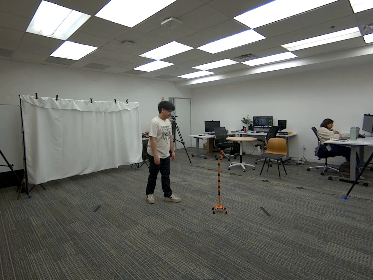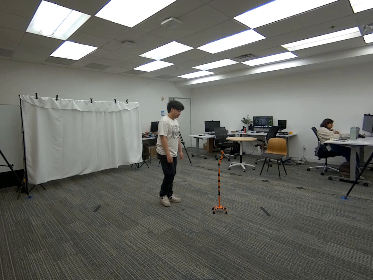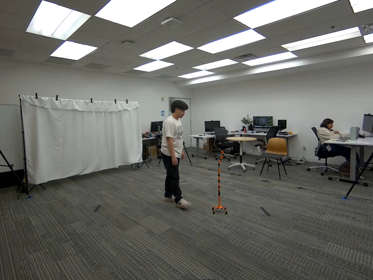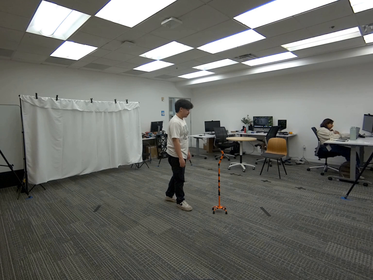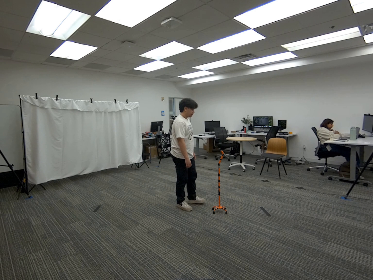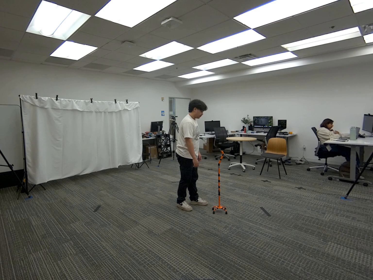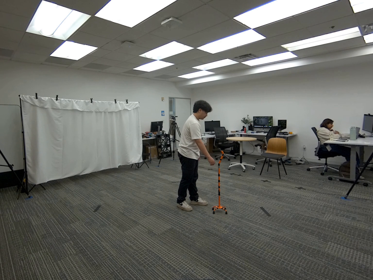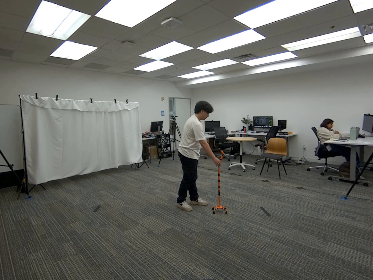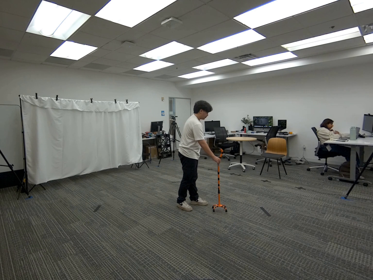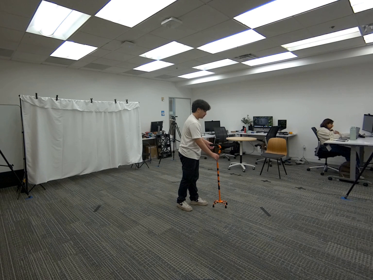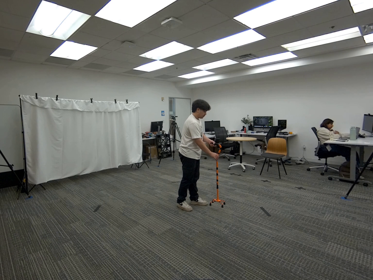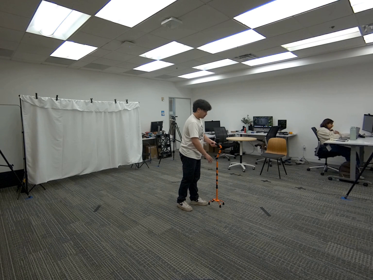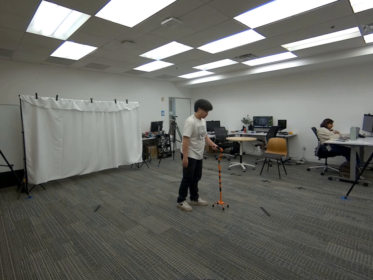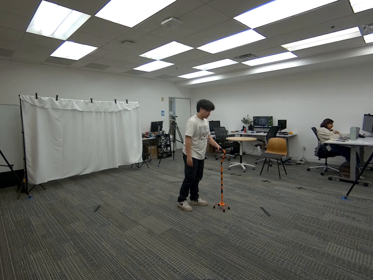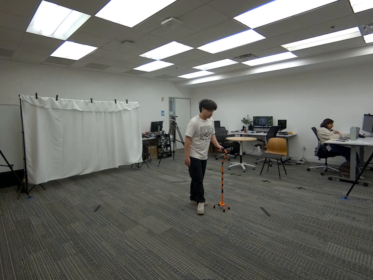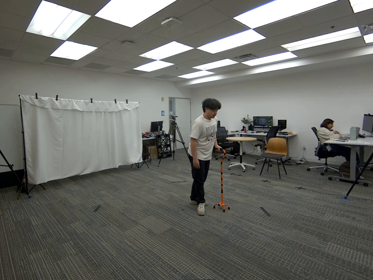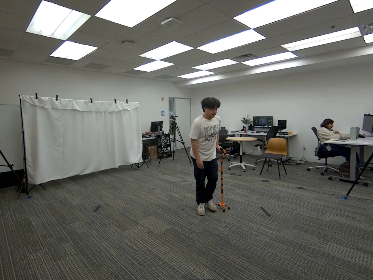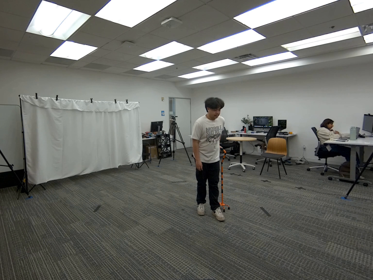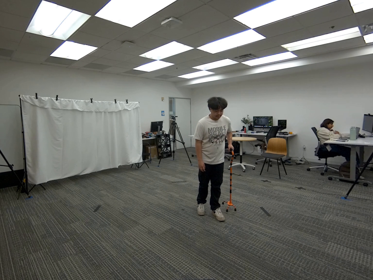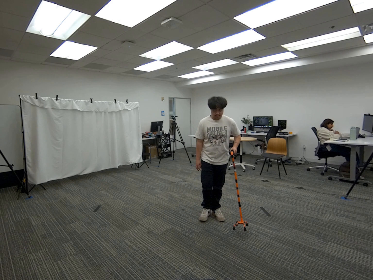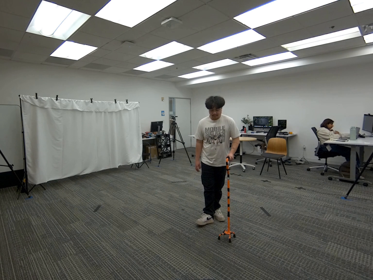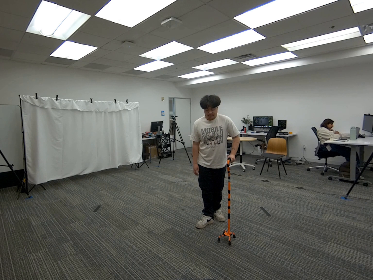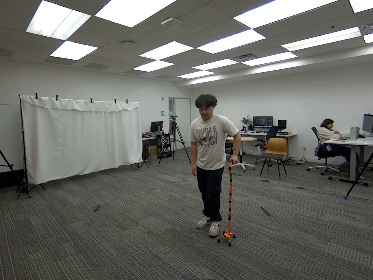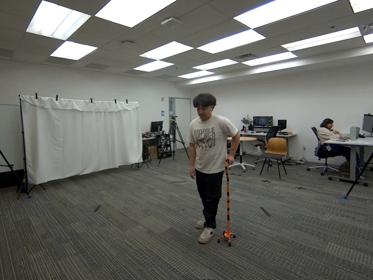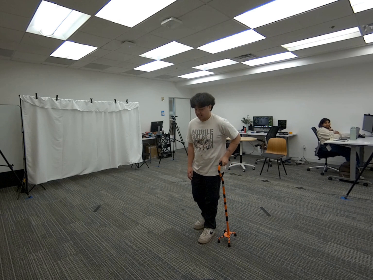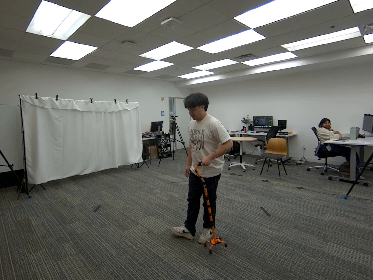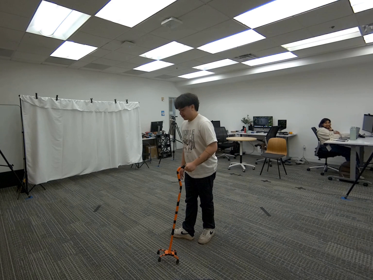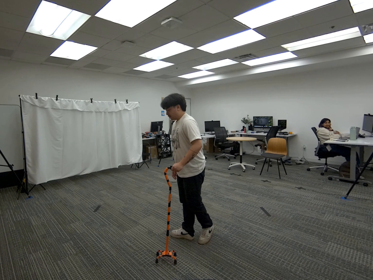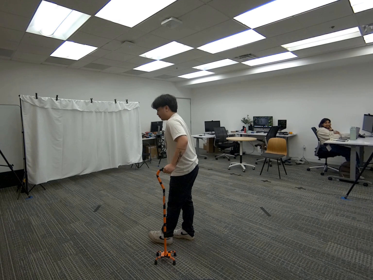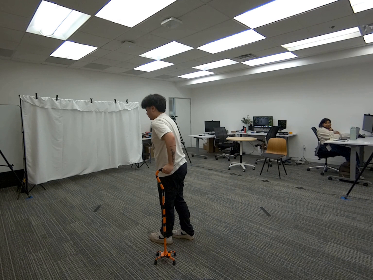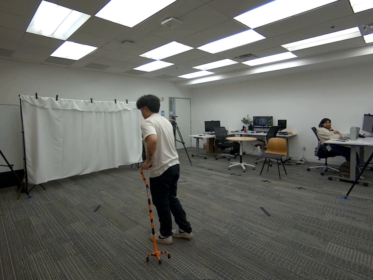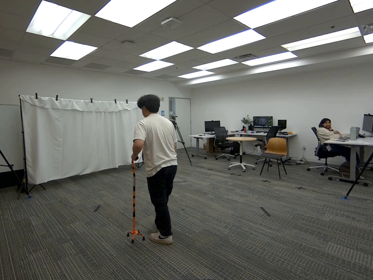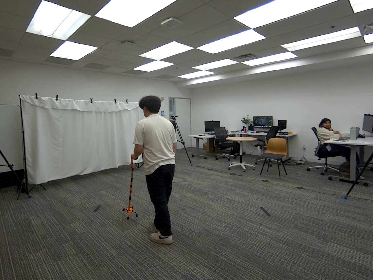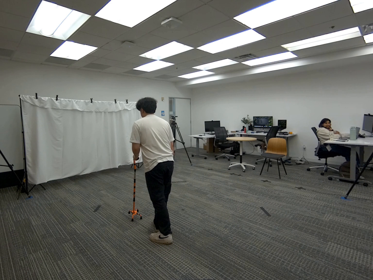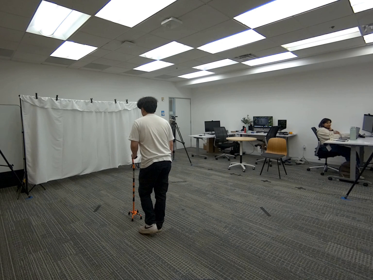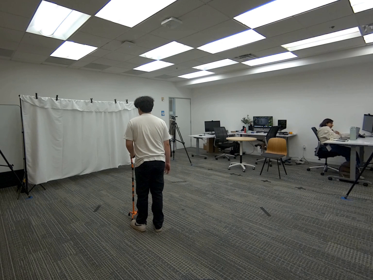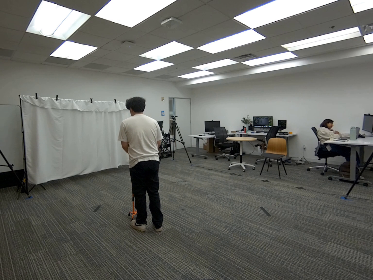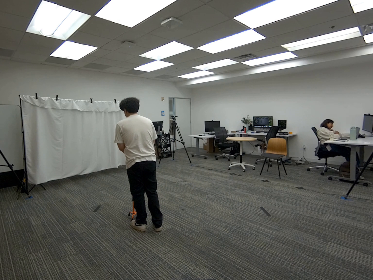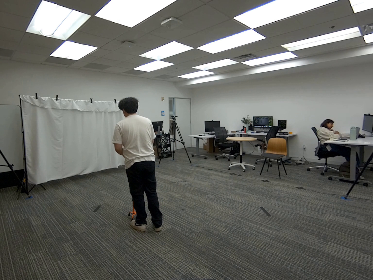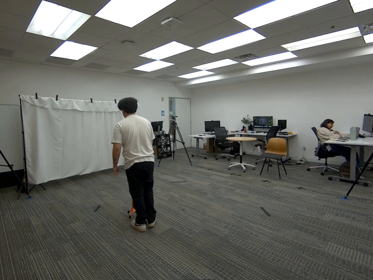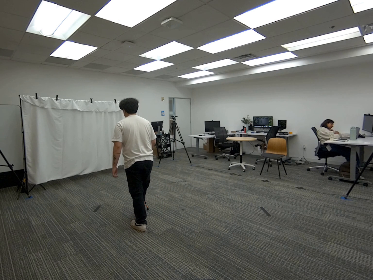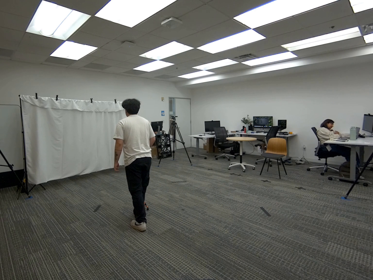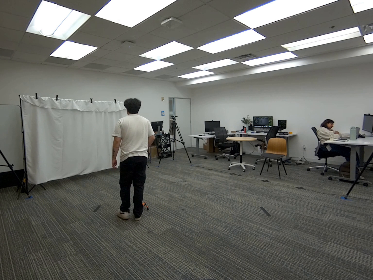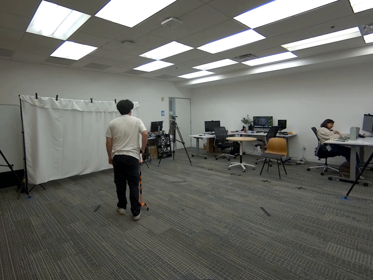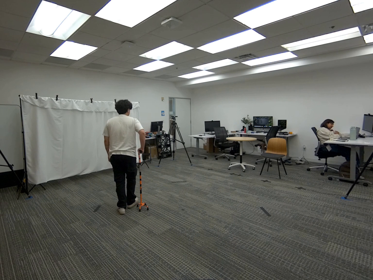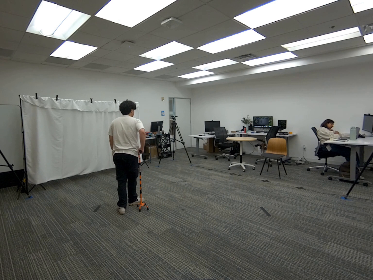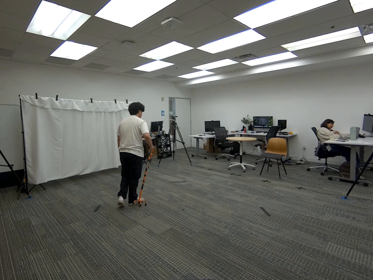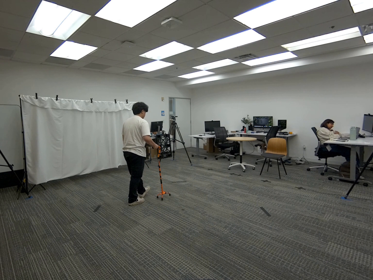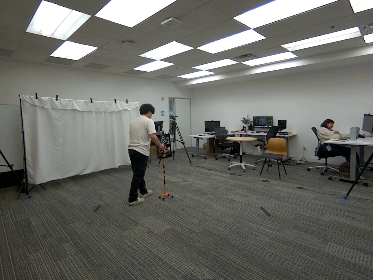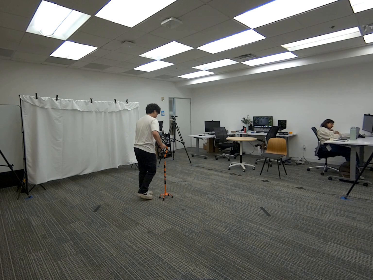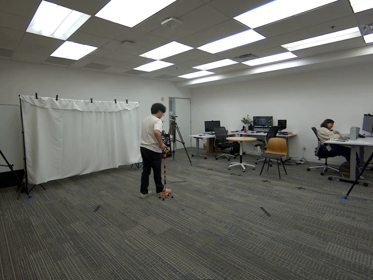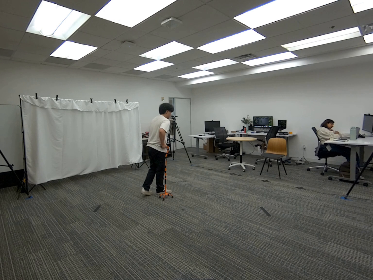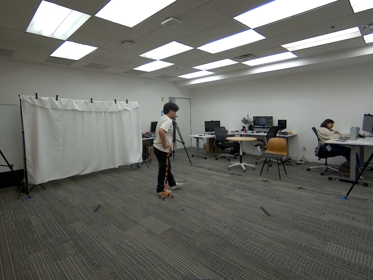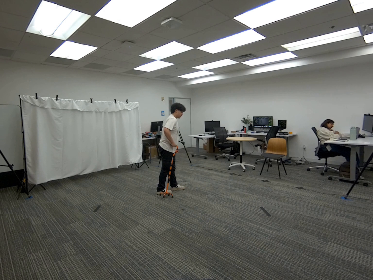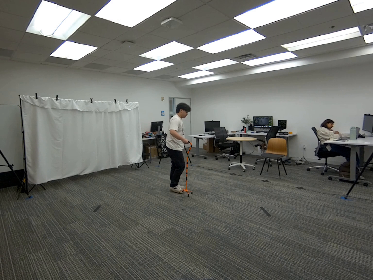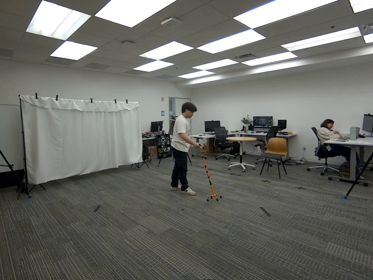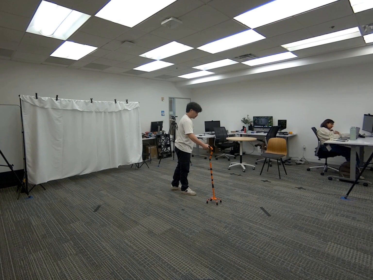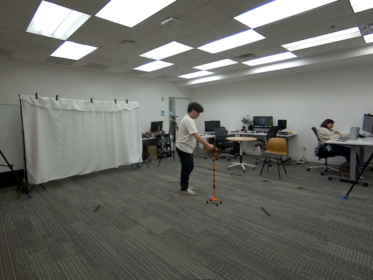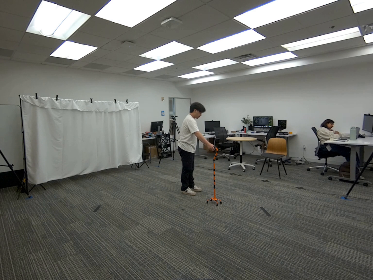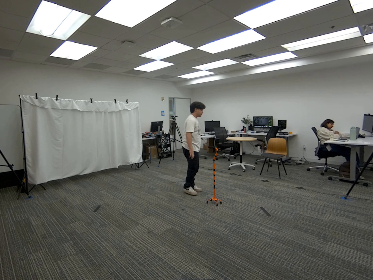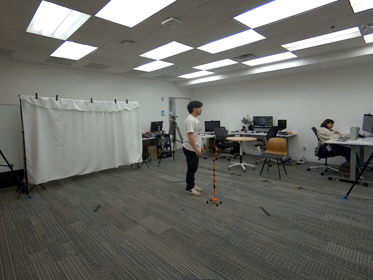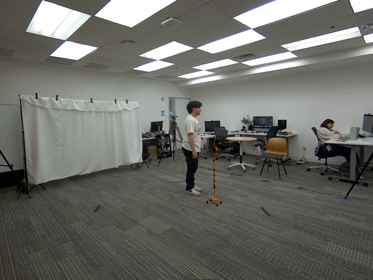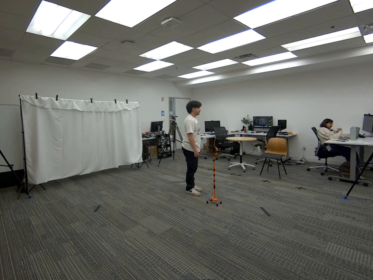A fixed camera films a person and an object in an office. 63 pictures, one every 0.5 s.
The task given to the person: walk over to the cane and using your right hand pick up the cane and handover to the left hand. Hold onto the cane handle using your left hand and walk around the bounding area a few steps and then handover to the right hand and proceeed to walk a few more steps. Let go of the cane when complete.
